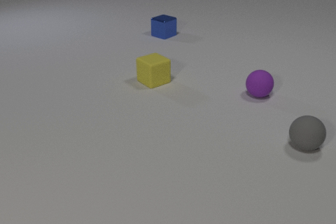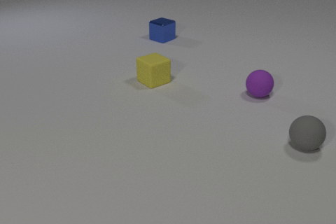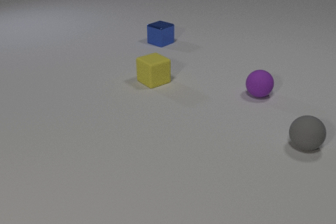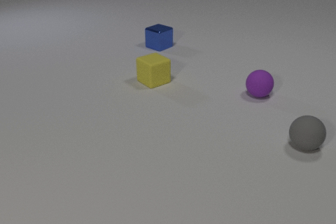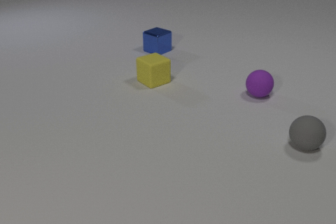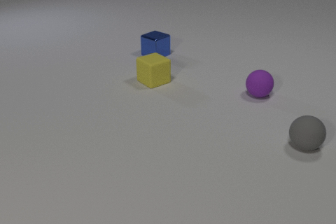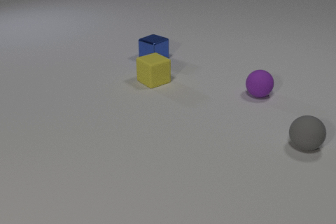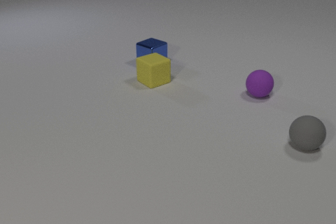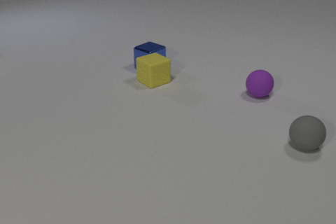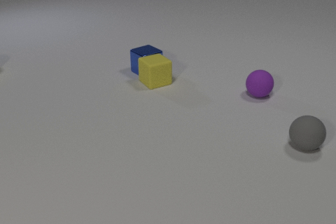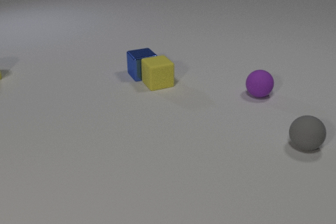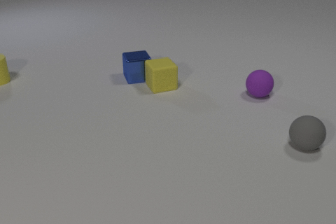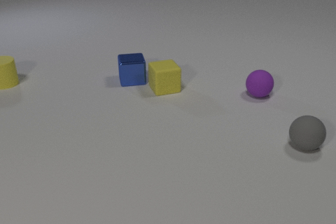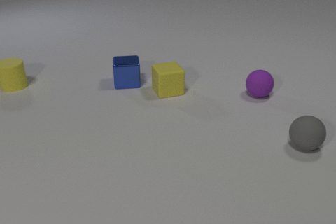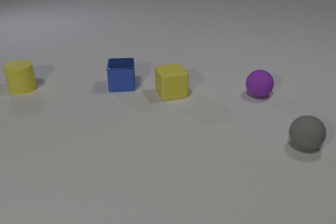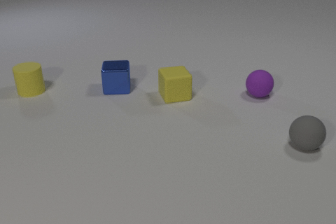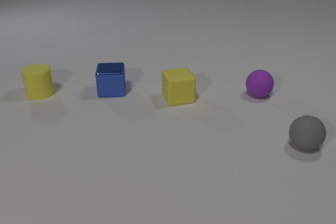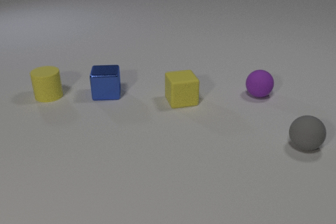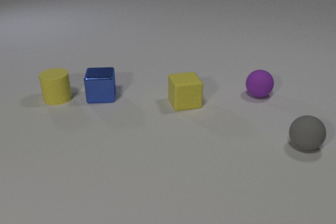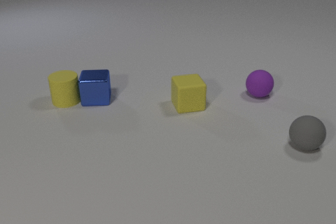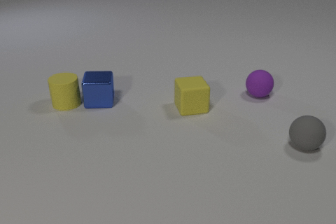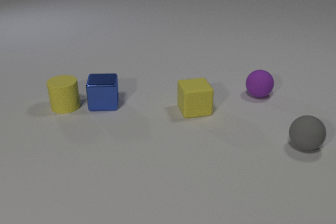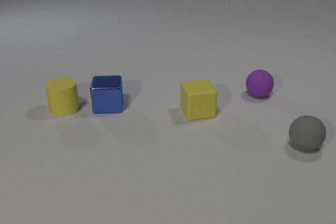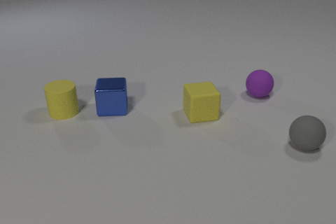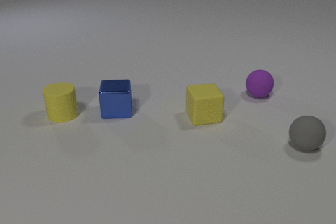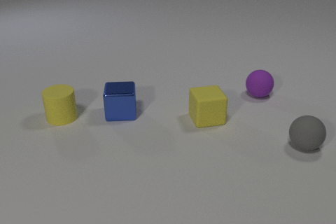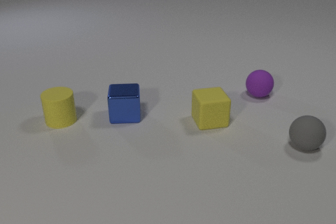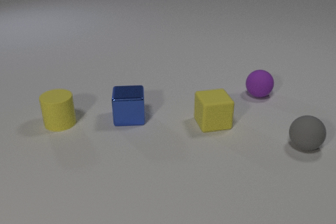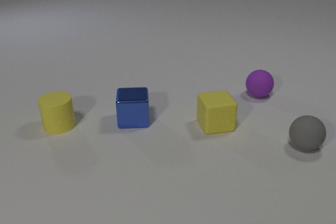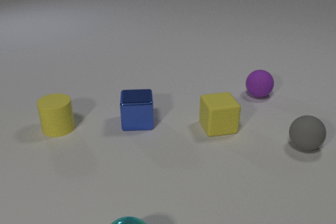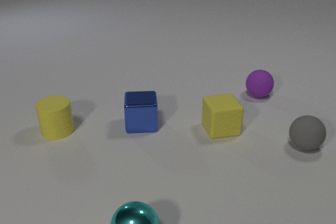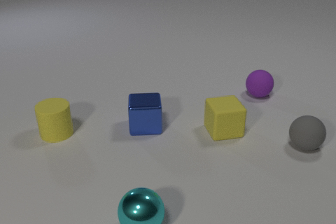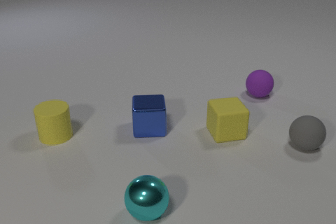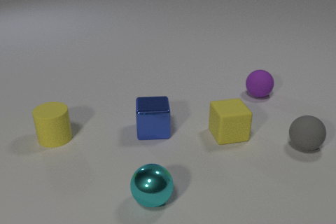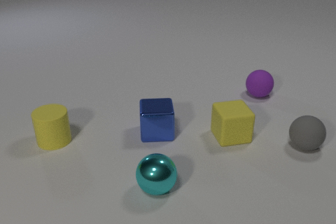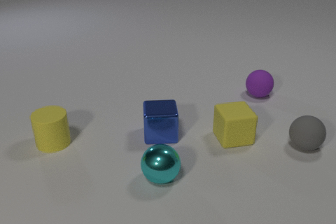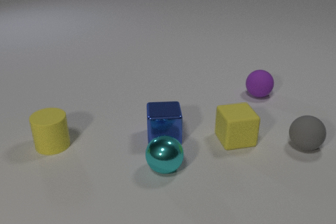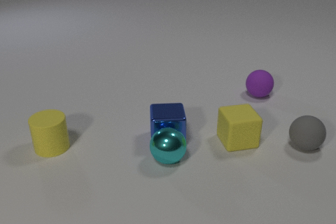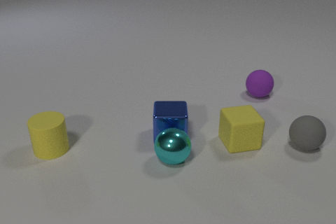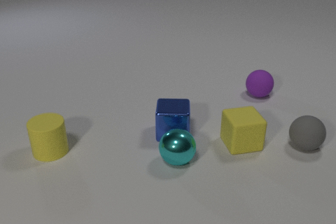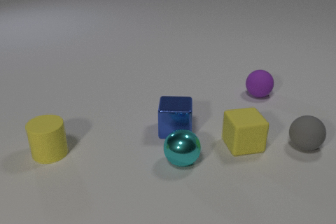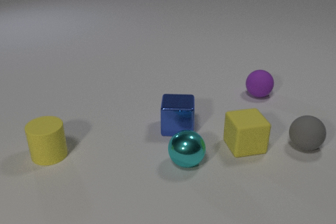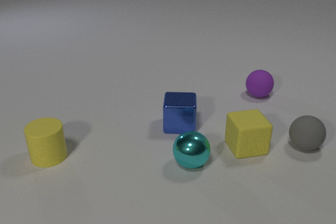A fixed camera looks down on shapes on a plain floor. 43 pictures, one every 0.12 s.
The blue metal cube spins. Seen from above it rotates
clockwise.
The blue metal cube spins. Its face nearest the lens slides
to the left.
0.00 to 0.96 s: The blue metal cube slides toward the camera.
0.96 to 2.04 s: The blue metal cube slides toward the camera and to the left, spins so that its near face slides to the left, clockwise seen from above. The yellow rubber cube slides toward the camera and to the right, spins so that its near face slides to the left, clockwise seen from above. The yellow rubber cylinder comes in at the left edge, slides toward the camera and to the right. The blue metal cube and the yellow rubber cube collide.
2.04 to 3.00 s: The blue metal cube slides toward the camera. The yellow rubber cube slides toward the camera and to the right. The yellow rubber cylinder slides toward the camera. The blue metal cube and the yellow rubber cylinder collide.
3.00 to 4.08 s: The blue metal cube slides toward the camera and to the right. The yellow rubber cube slides toward the camera and to the right. The yellow rubber cylinder slides toward the camera. The cyan metal sphere comes in at the bottom edge, rolls away from the camera.
4.08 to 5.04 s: The blue metal cube slides to the right and away from the camera. The yellow rubber cube slides toward the camera and to the right. The yellow rubber cylinder slides toward the camera. The cyan metal sphere rolls away from the camera and to the right. The blue metal cube and the cyan metal sphere collide.
How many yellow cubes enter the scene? 0.
How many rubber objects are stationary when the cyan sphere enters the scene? 2.
What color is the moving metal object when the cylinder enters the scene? blue.
